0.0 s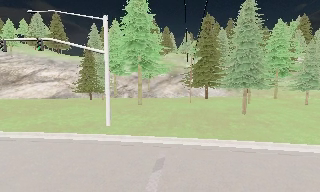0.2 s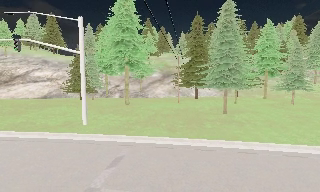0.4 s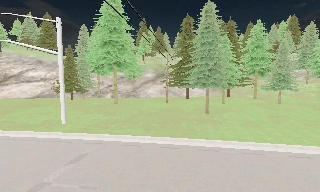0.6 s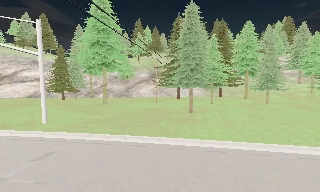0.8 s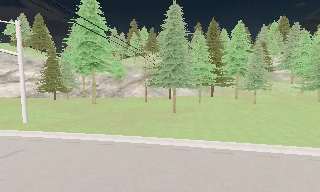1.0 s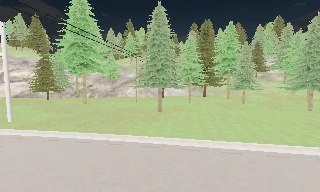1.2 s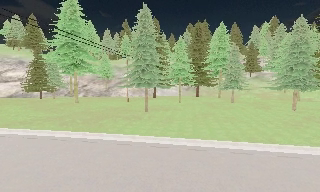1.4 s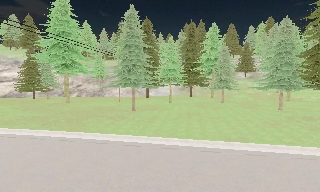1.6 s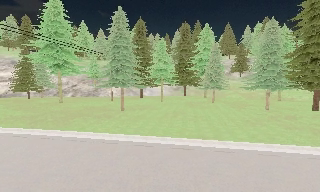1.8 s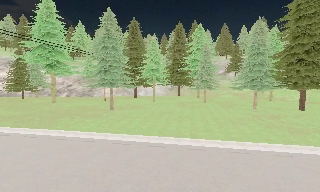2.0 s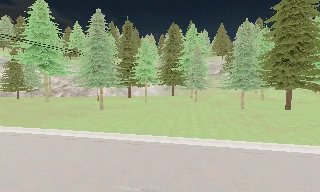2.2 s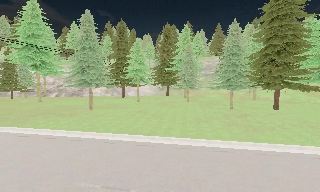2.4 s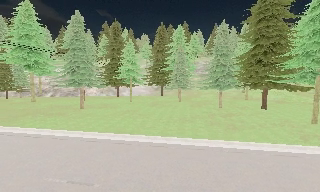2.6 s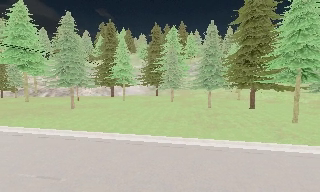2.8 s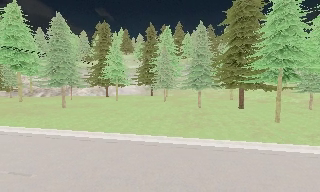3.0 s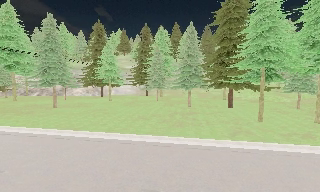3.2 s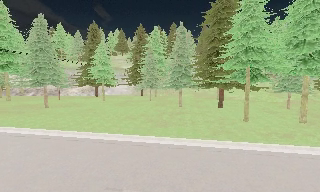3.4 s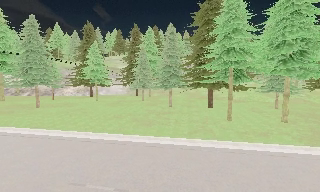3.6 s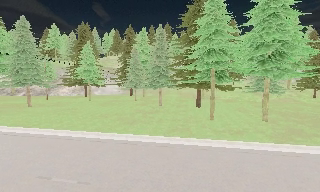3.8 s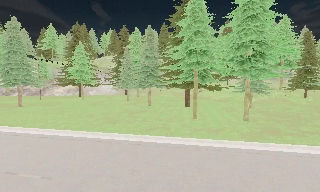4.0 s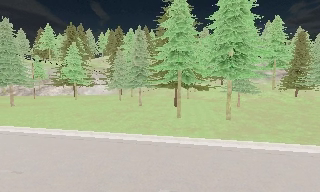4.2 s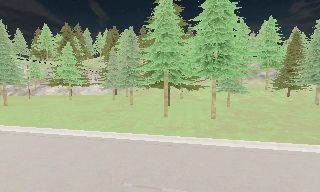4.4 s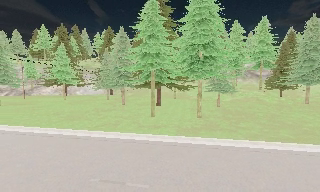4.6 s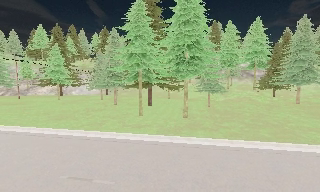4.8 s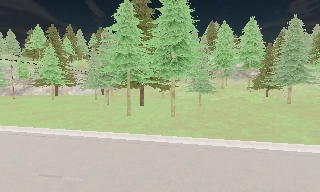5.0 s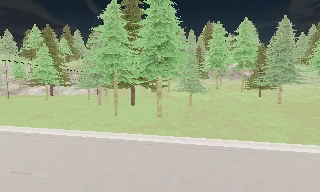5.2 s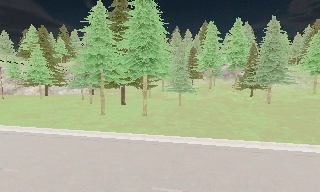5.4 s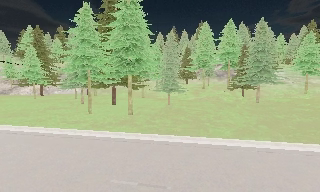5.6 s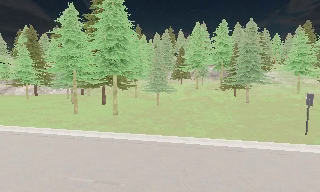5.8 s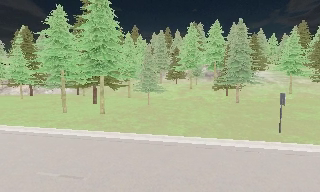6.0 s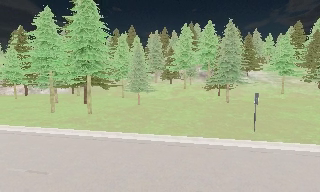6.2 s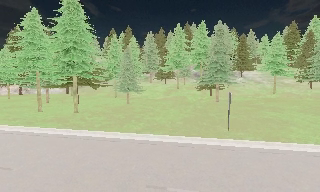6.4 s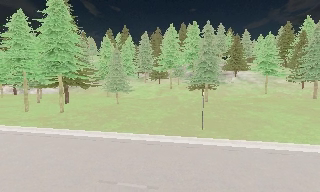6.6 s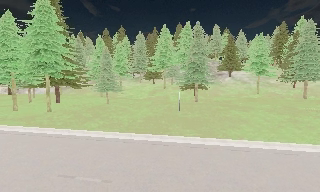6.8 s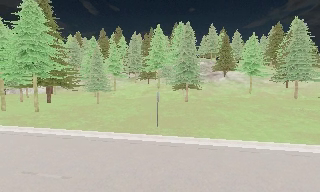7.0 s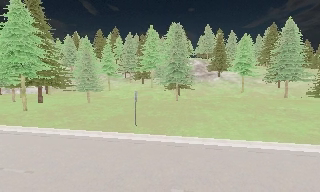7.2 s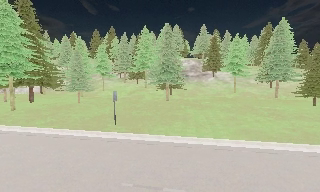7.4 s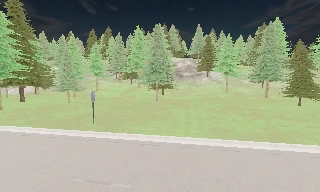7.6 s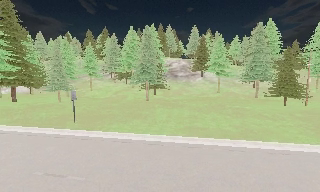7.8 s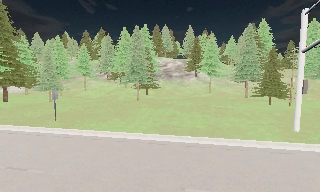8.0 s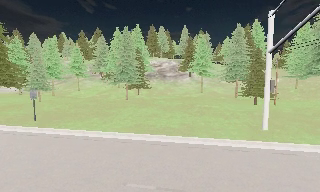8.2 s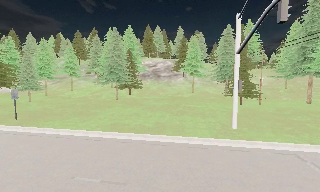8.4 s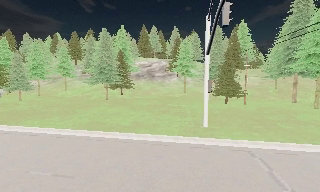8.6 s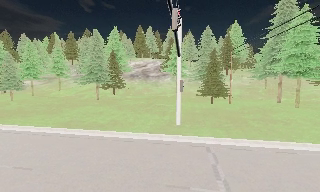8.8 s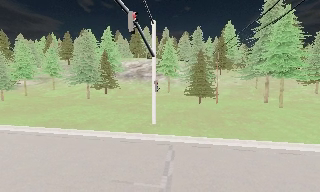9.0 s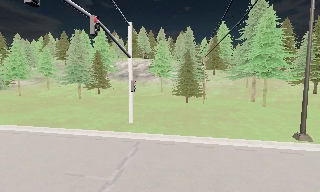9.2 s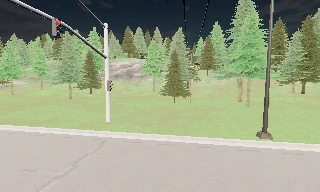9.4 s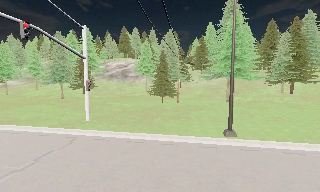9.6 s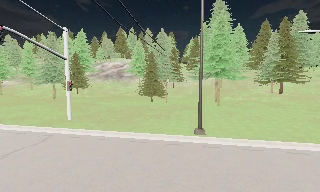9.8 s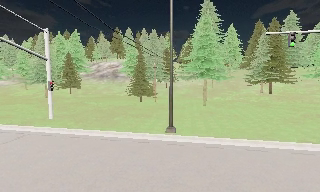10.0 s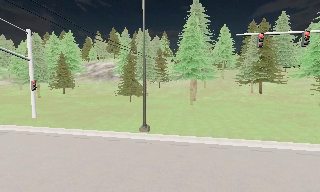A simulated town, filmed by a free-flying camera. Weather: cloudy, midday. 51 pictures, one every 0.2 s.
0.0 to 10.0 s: The camera travels to its right, about 80 m, so close, fixed things drift to the left.
The film runs backward here.
